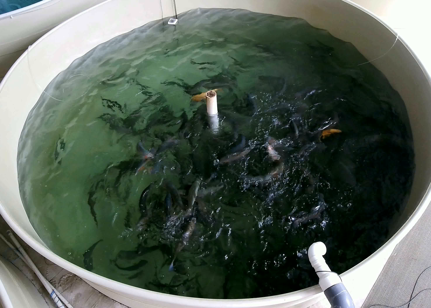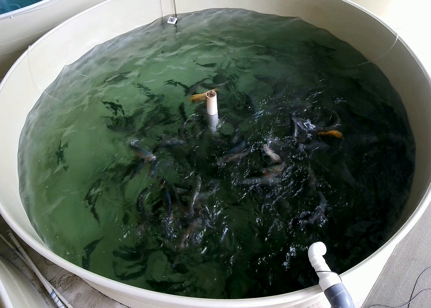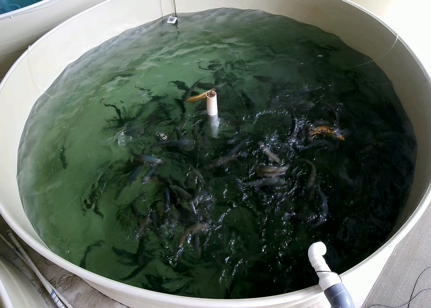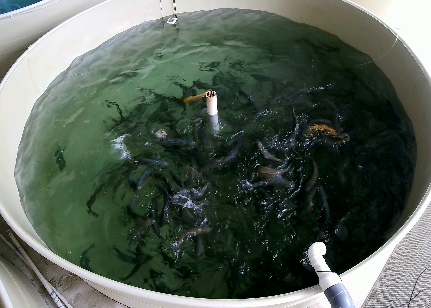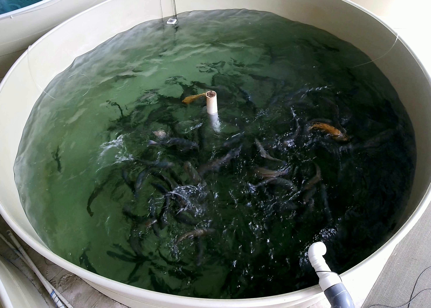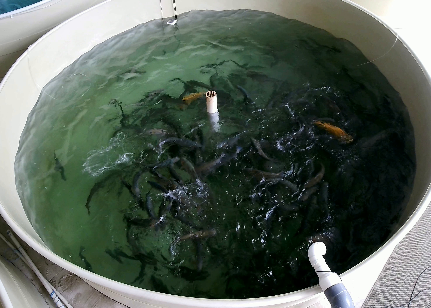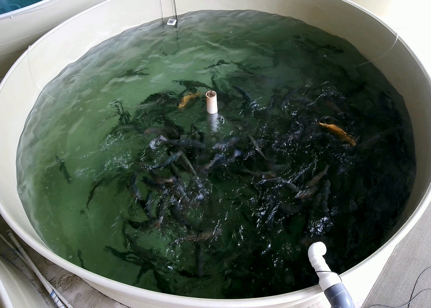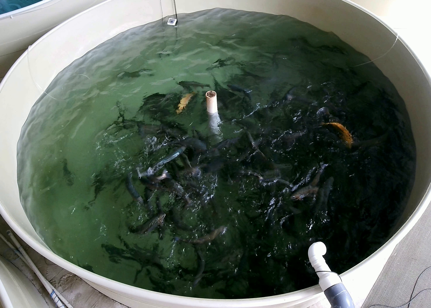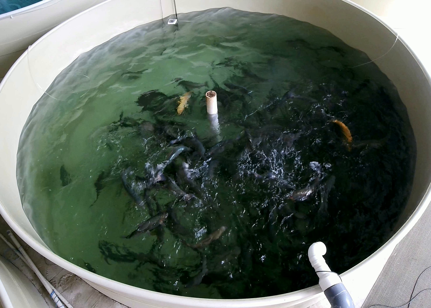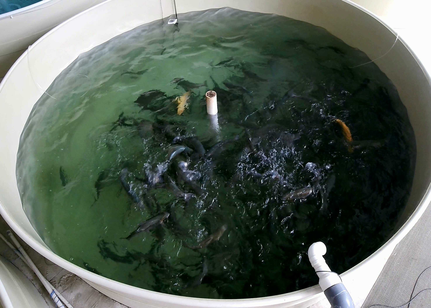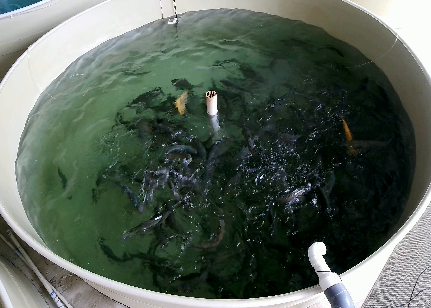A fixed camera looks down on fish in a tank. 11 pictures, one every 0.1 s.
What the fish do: Weak feeding.
